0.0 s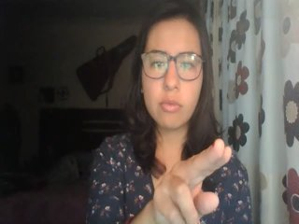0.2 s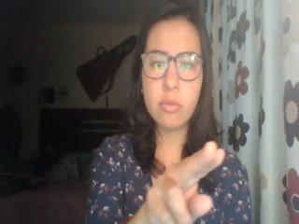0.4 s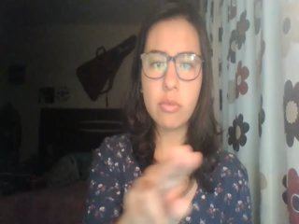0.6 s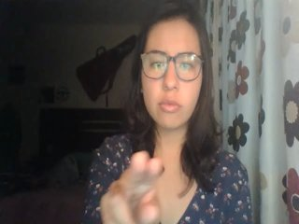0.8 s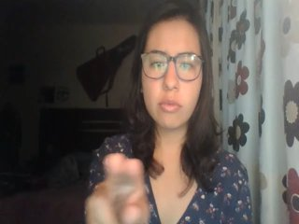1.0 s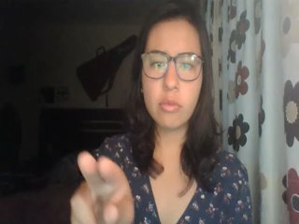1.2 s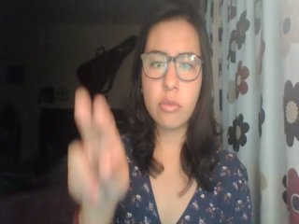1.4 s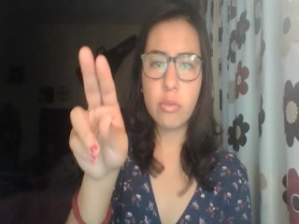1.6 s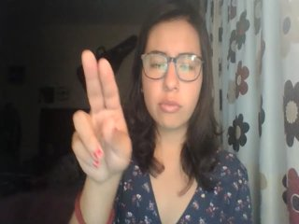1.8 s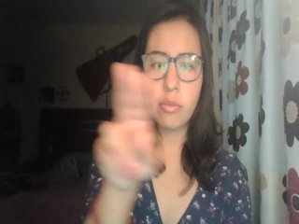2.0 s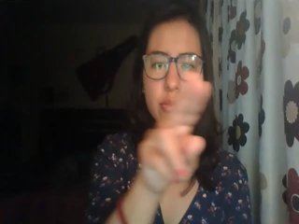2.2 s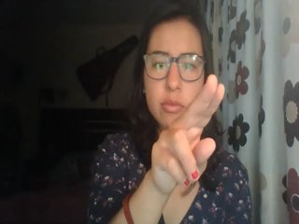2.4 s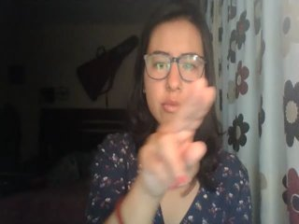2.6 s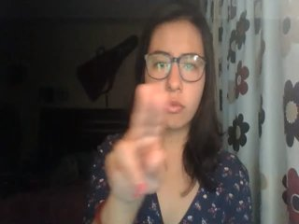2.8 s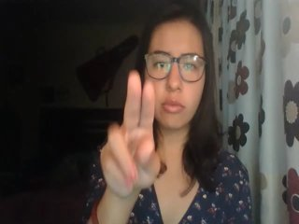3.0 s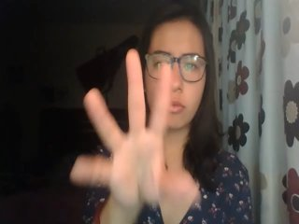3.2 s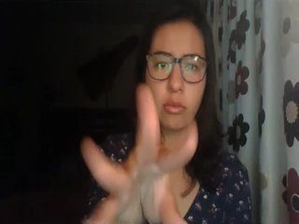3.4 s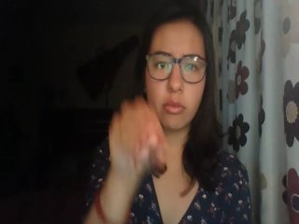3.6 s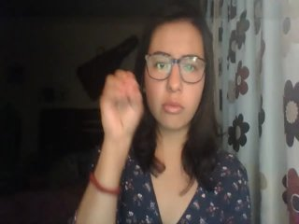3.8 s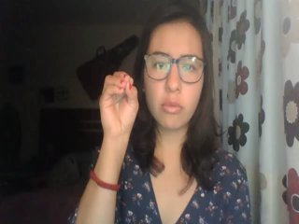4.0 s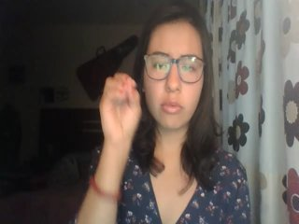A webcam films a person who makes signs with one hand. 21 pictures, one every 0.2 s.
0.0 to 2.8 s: Pointing with two fingers.
2.9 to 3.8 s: Zoom out.
